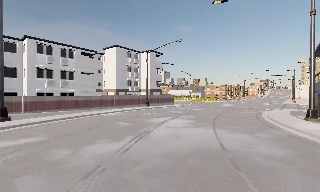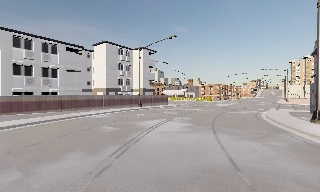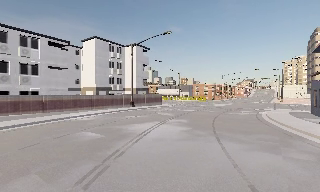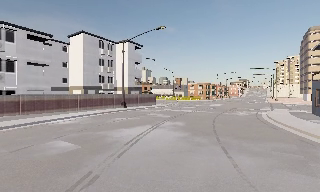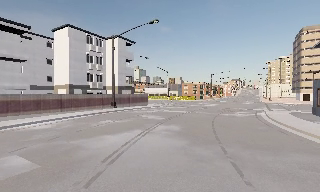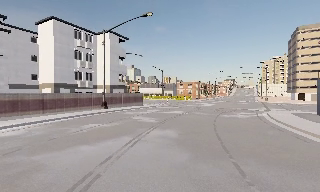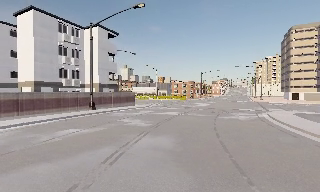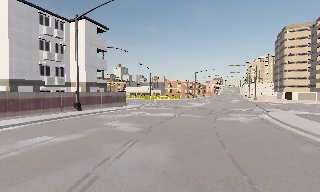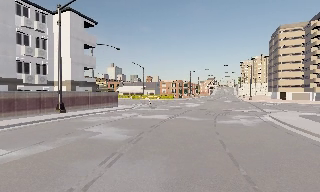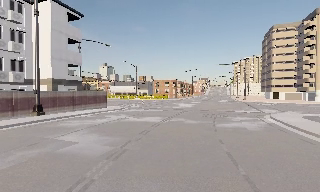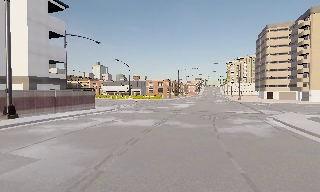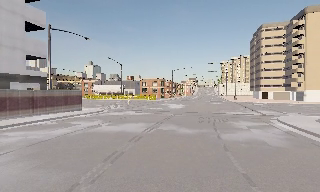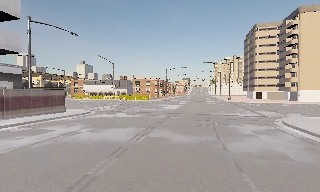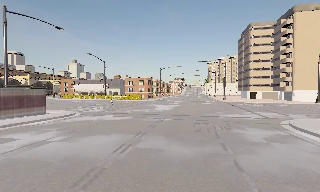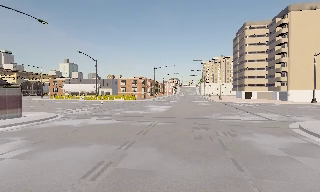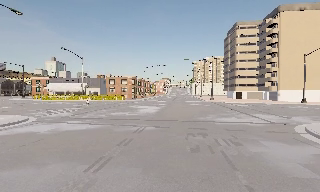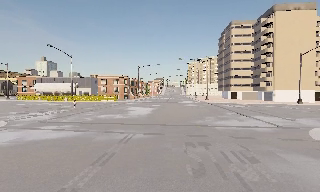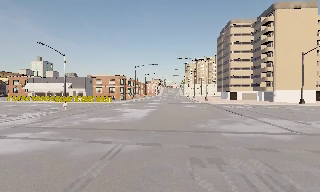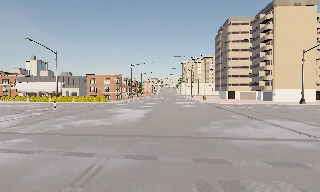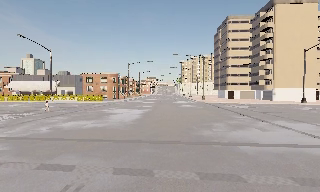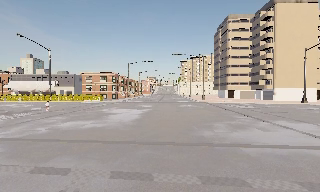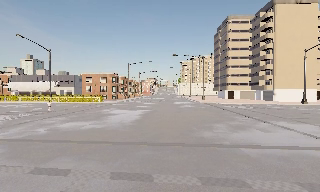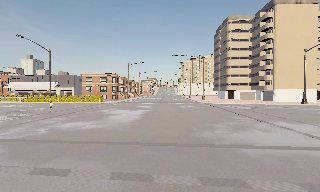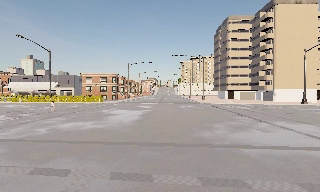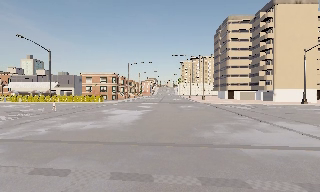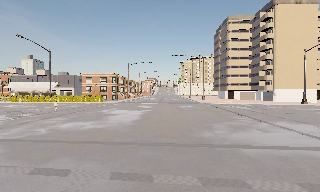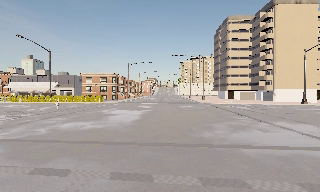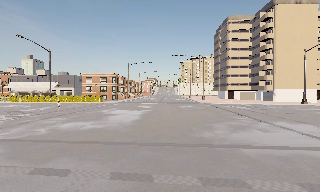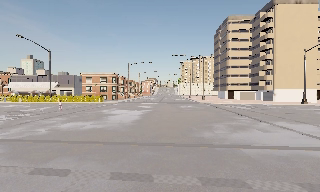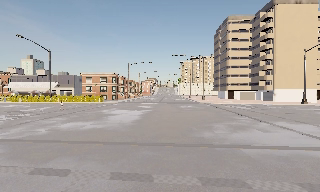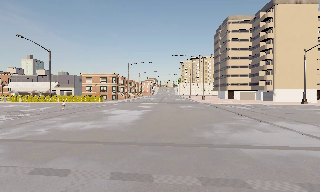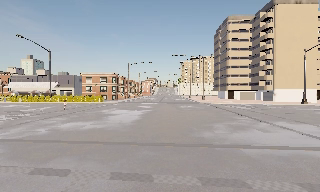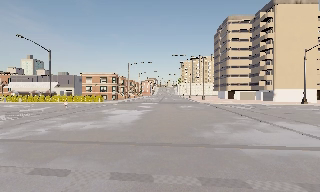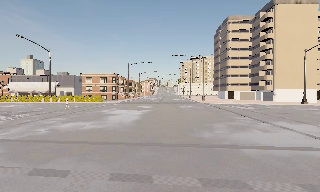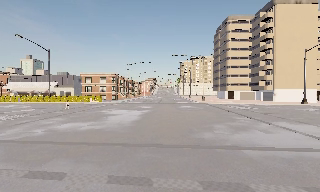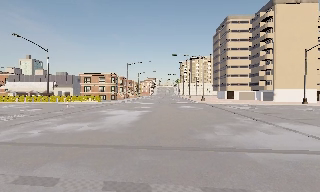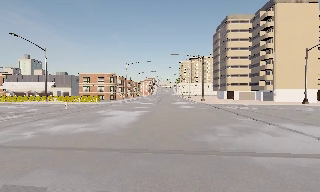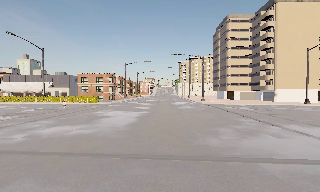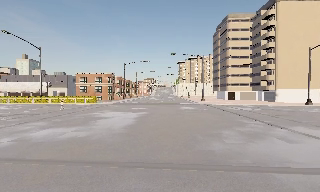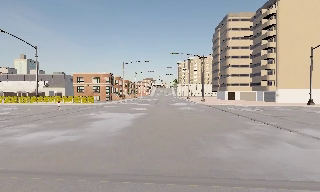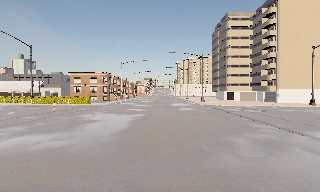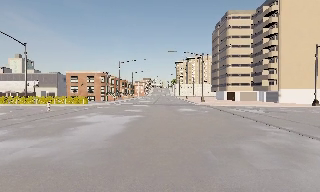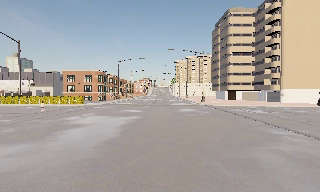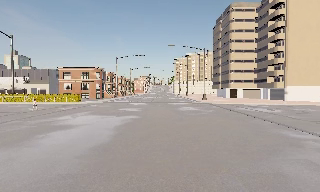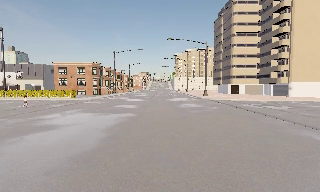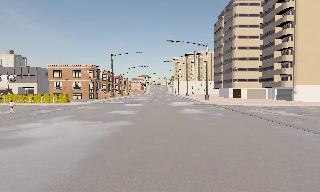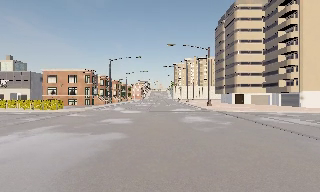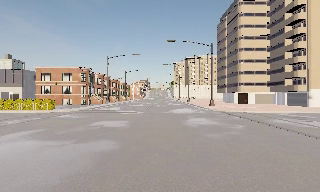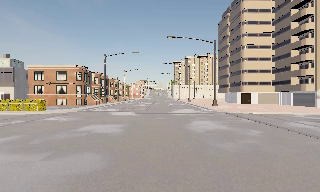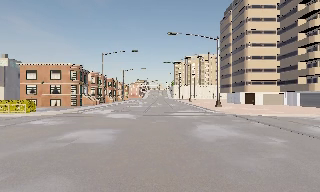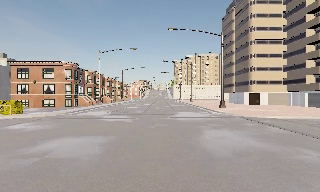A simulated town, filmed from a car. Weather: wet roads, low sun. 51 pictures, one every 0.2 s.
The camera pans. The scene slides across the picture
to the left.
The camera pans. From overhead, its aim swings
clockwise.
0.0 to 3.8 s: The camera pans to its right, which is clockwise from overhead, by about 35 degrees. It travels forward, about 30 m.
3.8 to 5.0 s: The camera shifts only a little, or ends up much as it began.
5.0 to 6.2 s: The camera keeps its place and its aim.
6.2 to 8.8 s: The camera travels forward, about 8 m, so what stands in front looms larger. It gains speed.
8.8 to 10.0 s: The camera travels forward, about 9 m, so what stands in front looms larger.
The film runs forward here.
